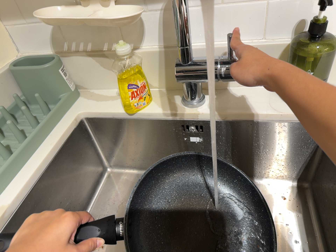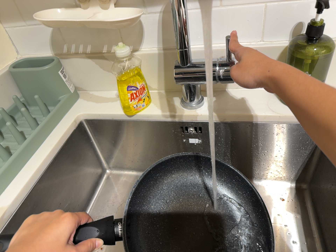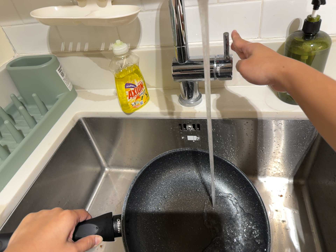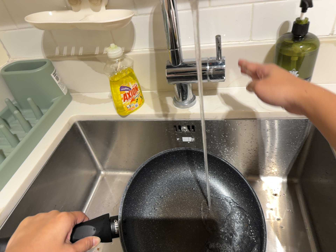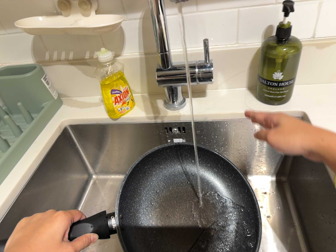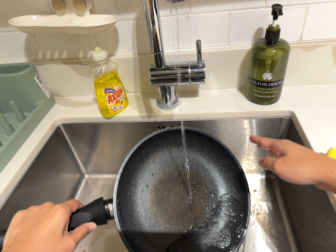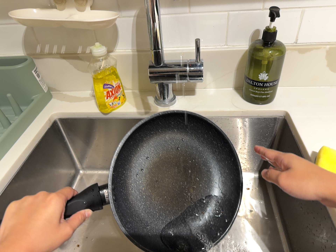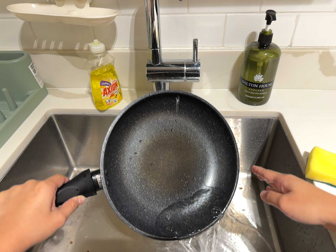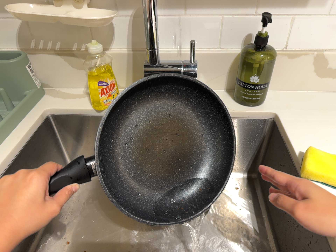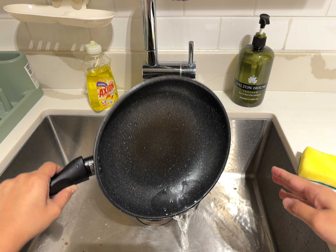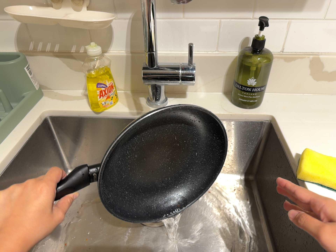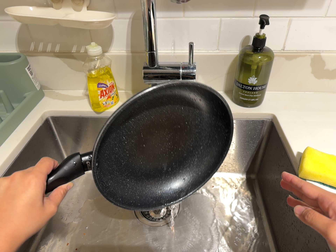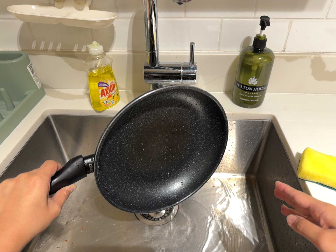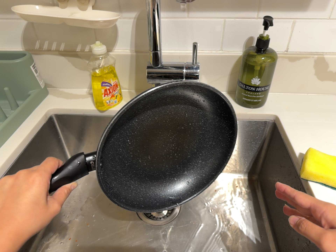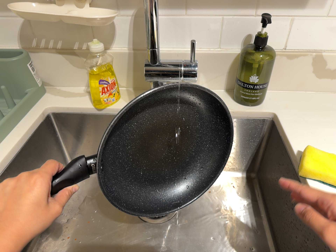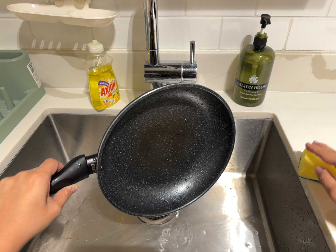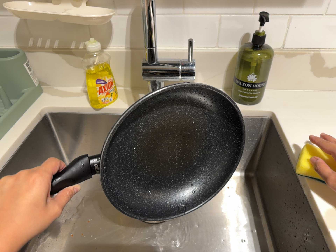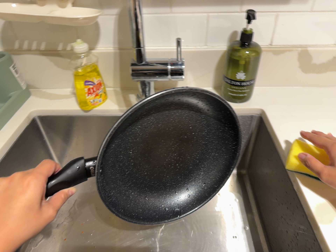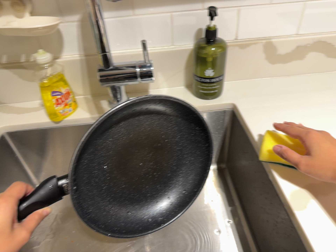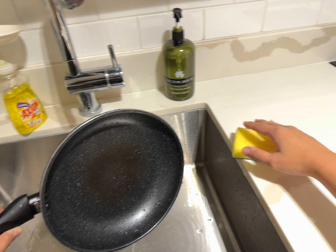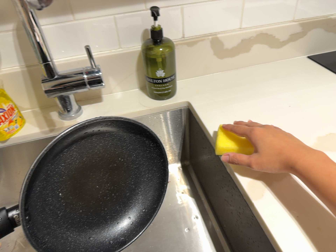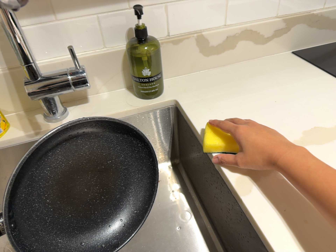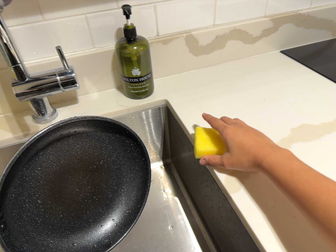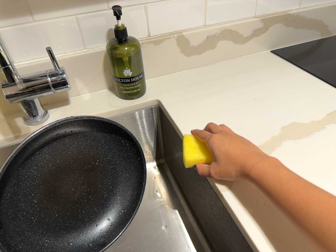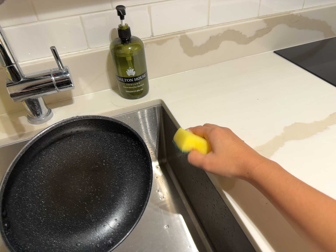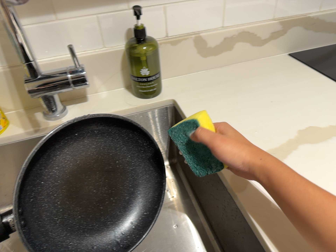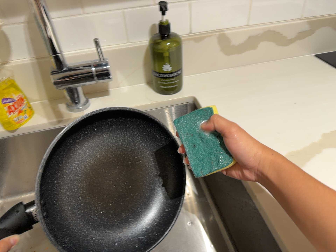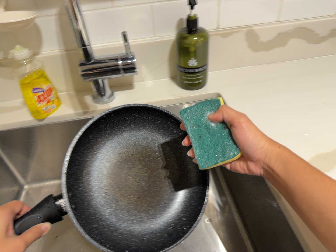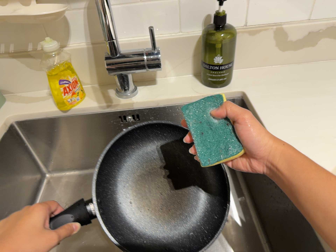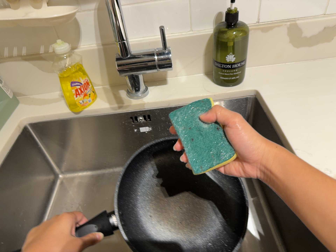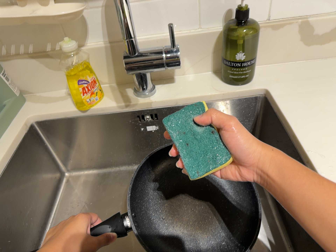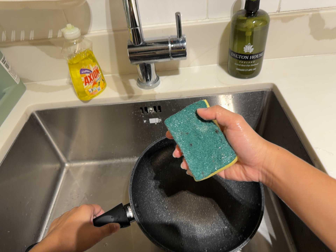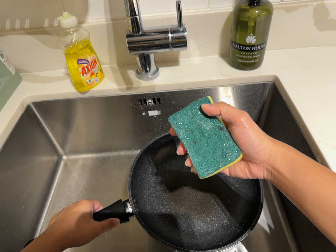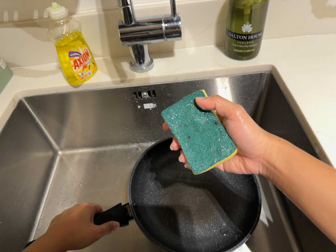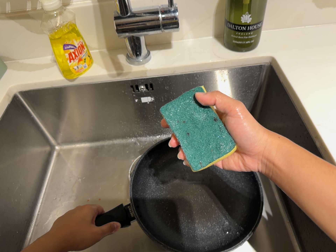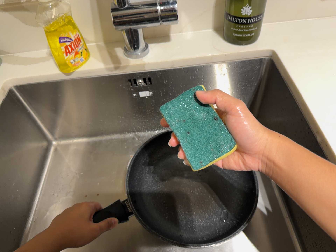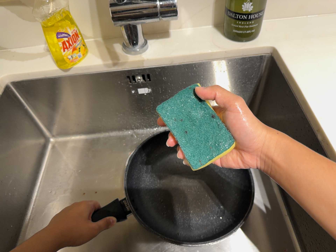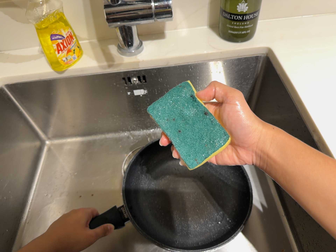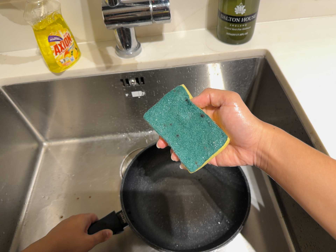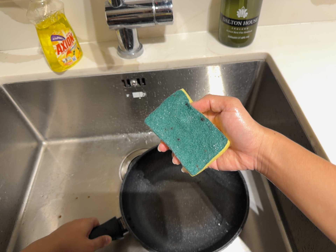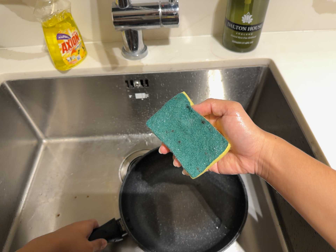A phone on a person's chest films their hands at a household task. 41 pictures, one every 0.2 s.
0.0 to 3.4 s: The camera pans to its right by about 10 degrees.
3.4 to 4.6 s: The scene slides to the left, as the camera pans about 15 degrees to its right. It travels to its right, about 6 cm, so close, fixed things drift to the left. It rolls about its line of sight by about 15 degrees, and the scene rotates counterclockwise.
4.6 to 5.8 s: The camera swings to its left by about 15 degrees, and the scene slides to the right. It rolls about its line of sight by about 10 degrees, and the scene rotates clockwise.
5.8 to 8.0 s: The camera travels forward, about 6 cm, so what stands in front looms larger. Its aim tips toward the bottom of its view by about 10 degrees, and the scene shifts upward.
The film runs forward here.
